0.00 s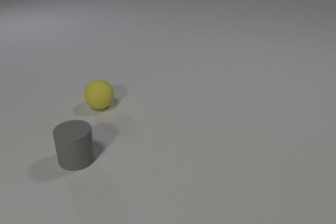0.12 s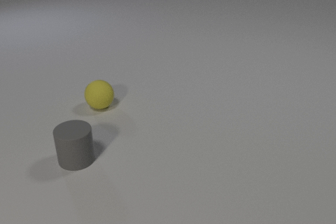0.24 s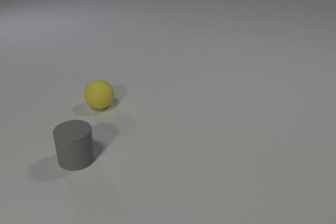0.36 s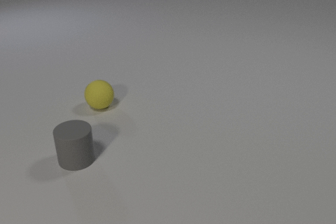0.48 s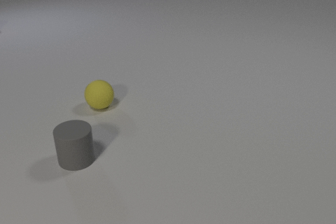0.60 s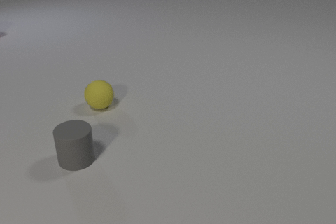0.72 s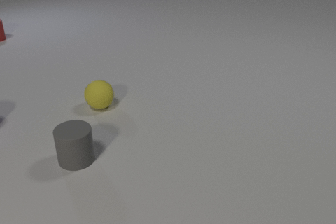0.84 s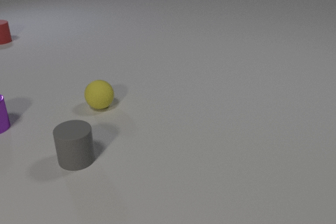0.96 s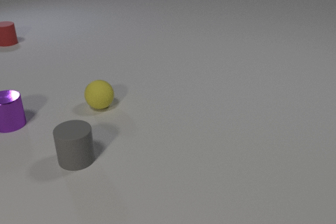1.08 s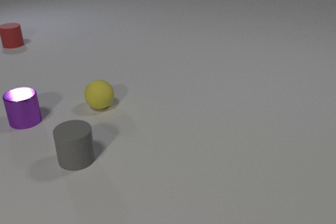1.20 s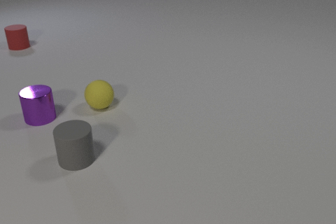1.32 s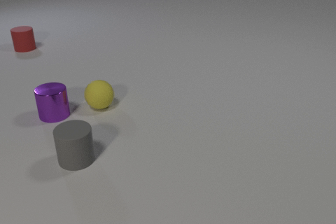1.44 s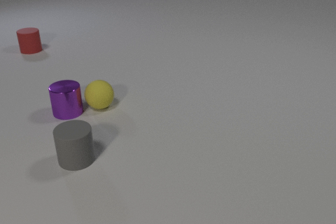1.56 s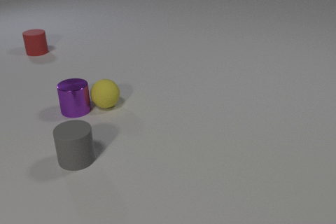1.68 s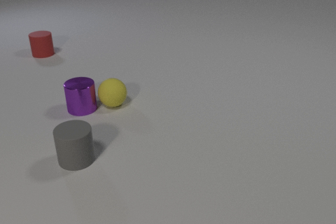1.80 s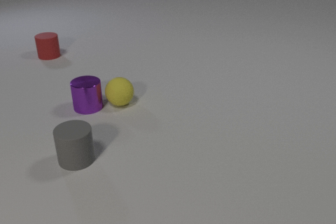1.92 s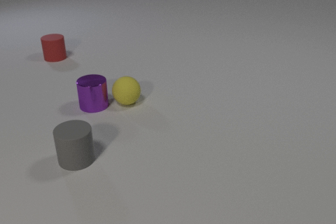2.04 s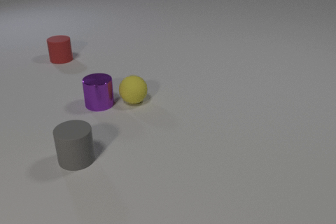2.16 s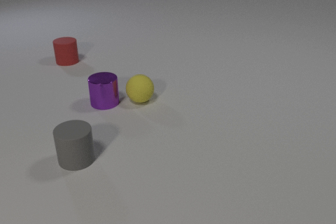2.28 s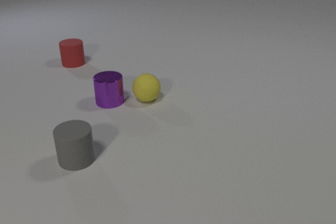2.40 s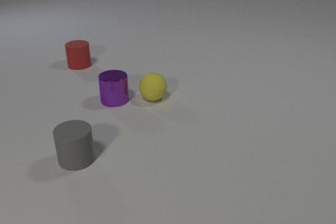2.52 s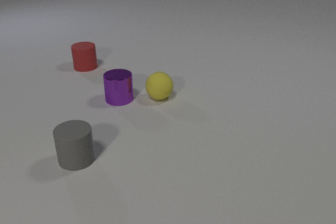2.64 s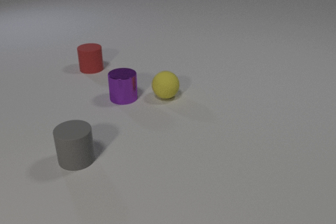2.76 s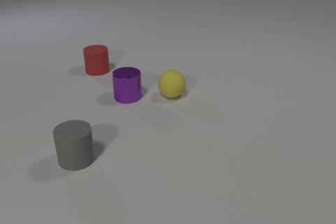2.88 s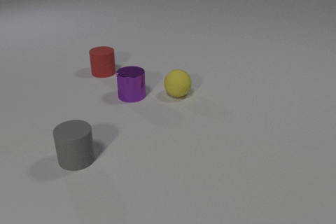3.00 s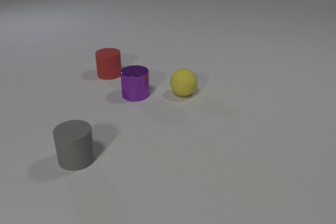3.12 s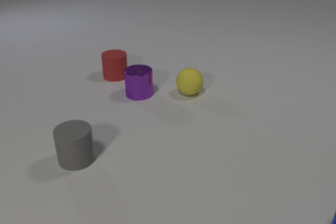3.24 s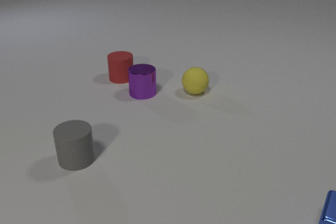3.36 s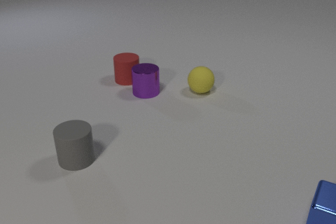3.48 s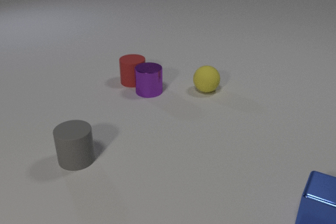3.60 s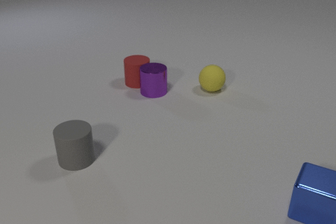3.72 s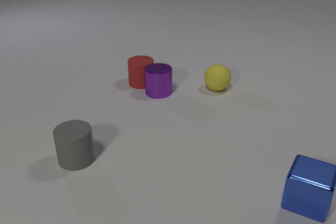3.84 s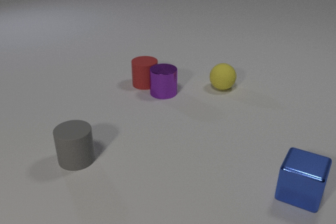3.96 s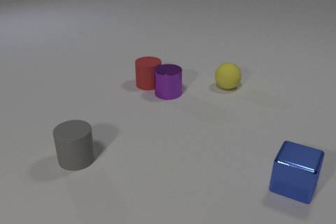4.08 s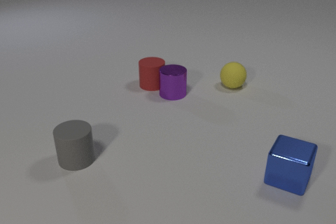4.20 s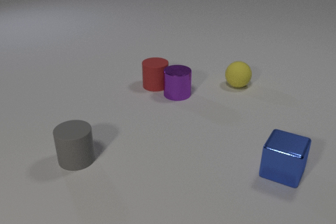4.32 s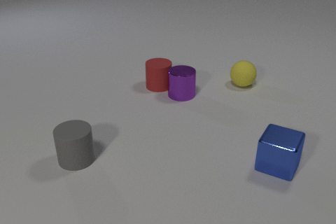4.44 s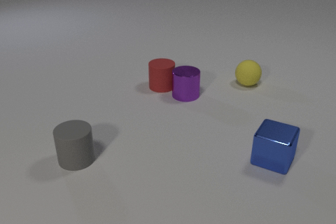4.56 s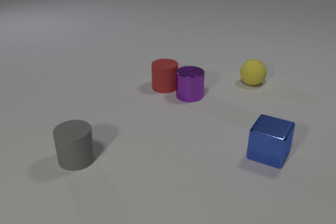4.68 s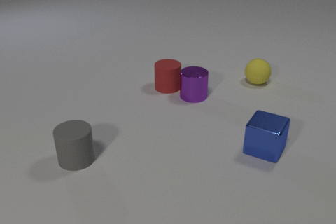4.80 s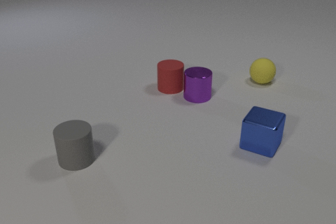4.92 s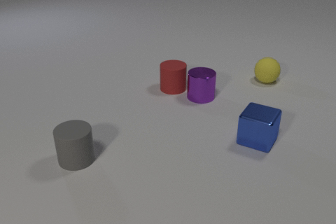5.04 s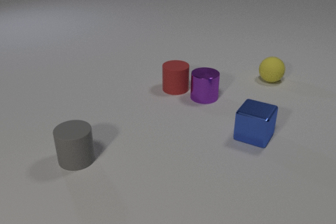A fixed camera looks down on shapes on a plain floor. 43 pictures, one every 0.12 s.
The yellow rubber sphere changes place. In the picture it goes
to the right.
The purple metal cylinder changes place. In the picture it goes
to the right.
0.00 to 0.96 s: The purple metal cylinder comes in at the left edge, slides to the right. The red rubber cylinder comes in at the left edge, slides toward the camera and to the right.
0.96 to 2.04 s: The purple metal cylinder slides to the right. The yellow rubber sphere rolls to the right. The red rubber cylinder slides toward the camera and to the right. The purple metal cylinder and the yellow rubber sphere collide.
2.04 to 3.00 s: The purple metal cylinder slides to the right and away from the camera. The yellow rubber sphere rolls to the right. The red rubber cylinder slides toward the camera and to the right.
3.00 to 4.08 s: The purple metal cylinder slides to the right. The yellow rubber sphere rolls to the right and away from the camera. The red rubber cylinder slides to the right and toward the camera. The blue metal cube comes in at the bottom edge, slides away from the camera and to the left. The purple metal cylinder and the red rubber cylinder collide.
4.08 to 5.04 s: The purple metal cylinder slides to the right. The yellow rubber sphere rolls to the right and away from the camera. The red rubber cylinder slides to the right. The blue metal cube slides away from the camera and to the left.
What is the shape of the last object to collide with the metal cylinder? cylinder.
How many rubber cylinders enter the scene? 1.
Are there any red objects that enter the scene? yes.
